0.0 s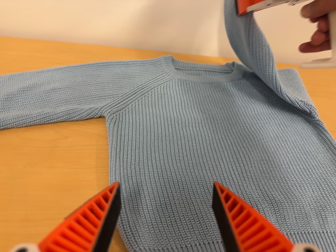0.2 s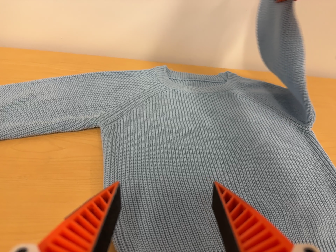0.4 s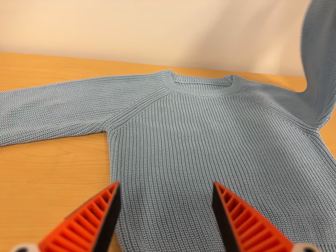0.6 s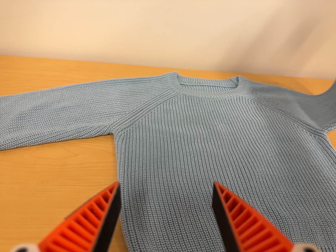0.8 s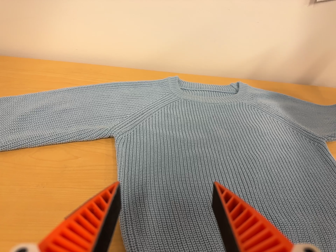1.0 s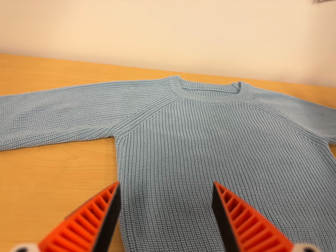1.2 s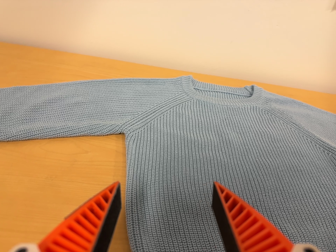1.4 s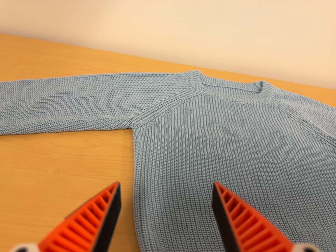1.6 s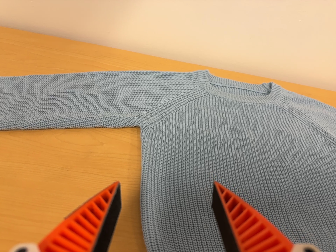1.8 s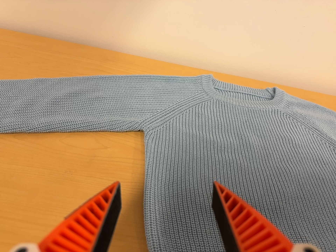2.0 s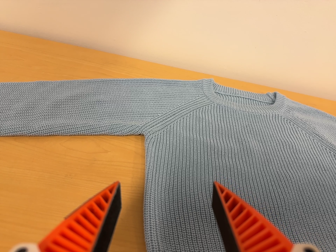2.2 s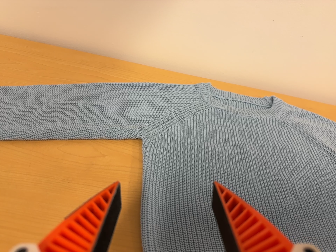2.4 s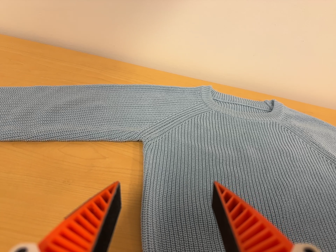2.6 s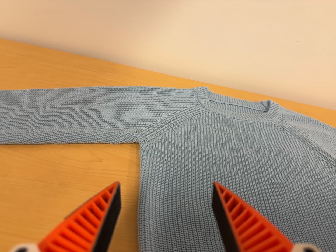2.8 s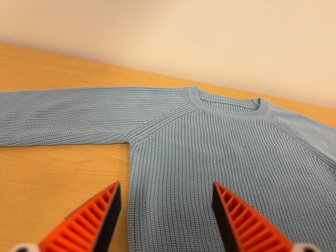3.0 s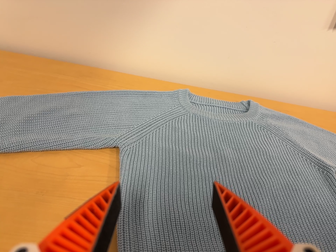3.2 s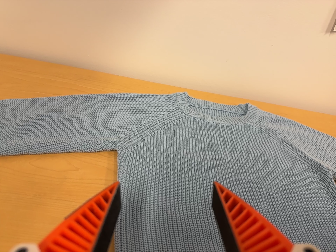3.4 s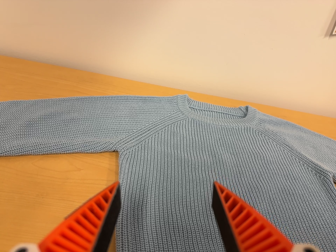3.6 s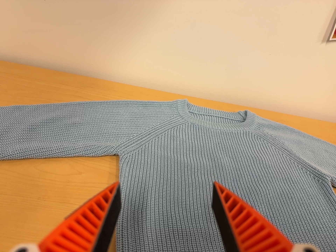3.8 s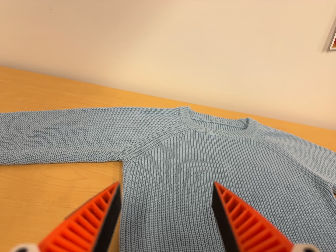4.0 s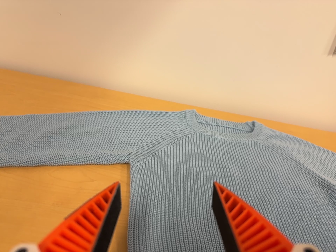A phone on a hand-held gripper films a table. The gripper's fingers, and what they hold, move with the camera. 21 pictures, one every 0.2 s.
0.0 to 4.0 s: The camera's aim tips toward the top of its view by about 10 degrees, and the scene shifts downward.
The film runs backward here.
